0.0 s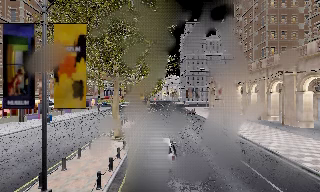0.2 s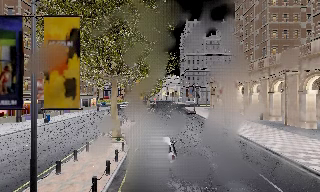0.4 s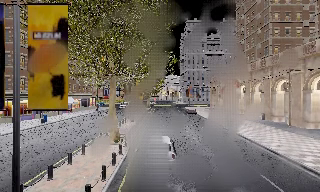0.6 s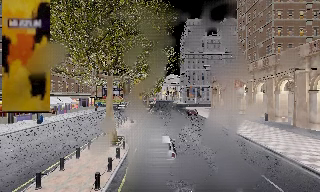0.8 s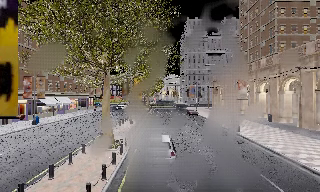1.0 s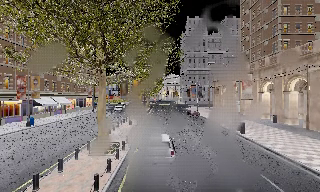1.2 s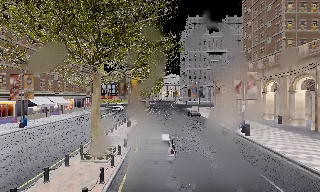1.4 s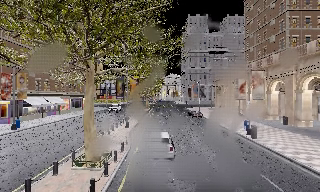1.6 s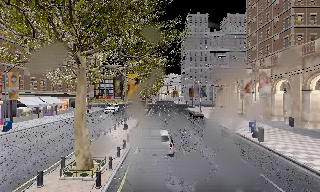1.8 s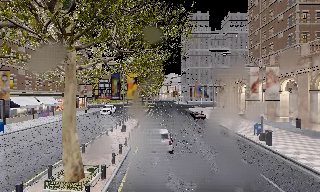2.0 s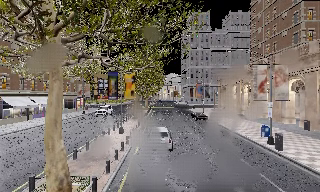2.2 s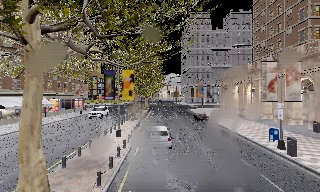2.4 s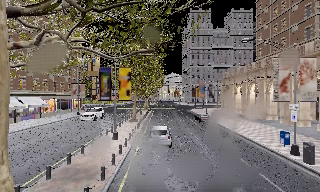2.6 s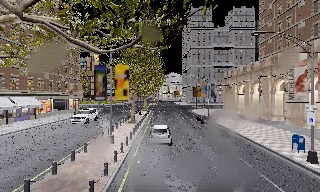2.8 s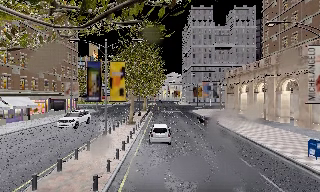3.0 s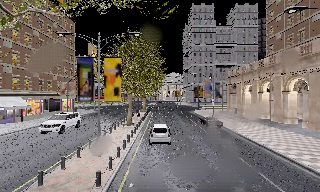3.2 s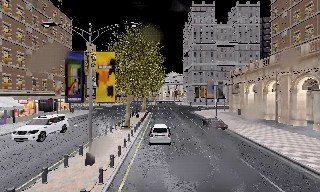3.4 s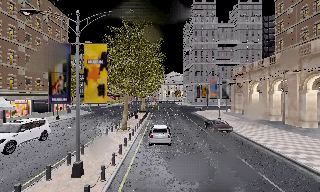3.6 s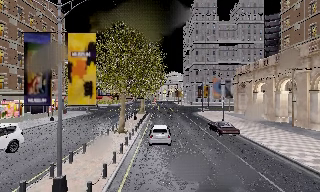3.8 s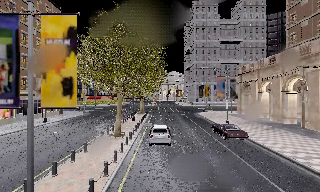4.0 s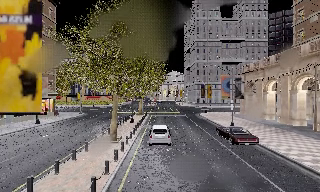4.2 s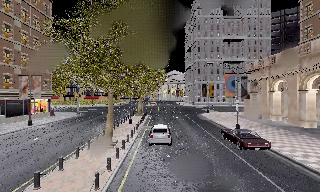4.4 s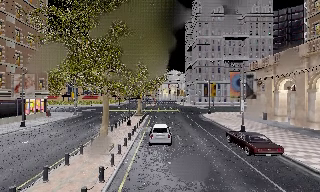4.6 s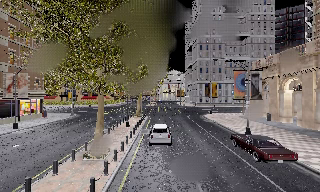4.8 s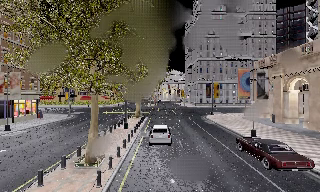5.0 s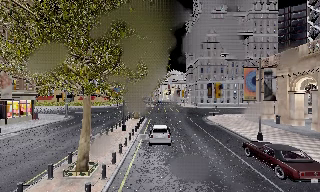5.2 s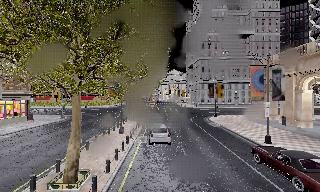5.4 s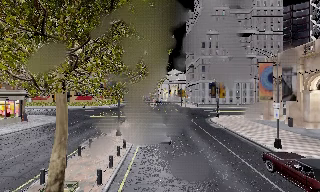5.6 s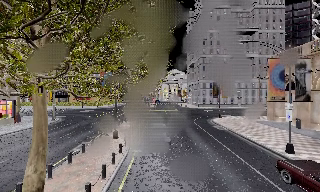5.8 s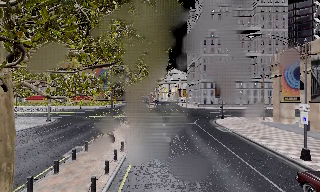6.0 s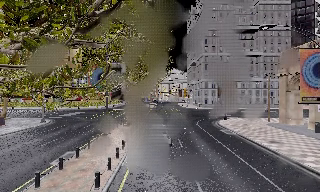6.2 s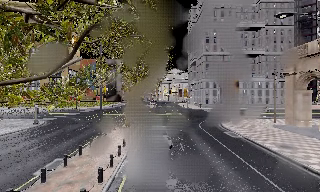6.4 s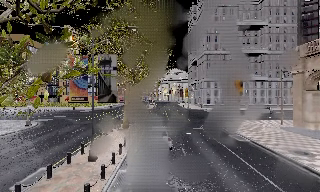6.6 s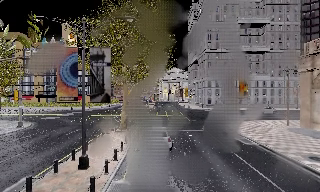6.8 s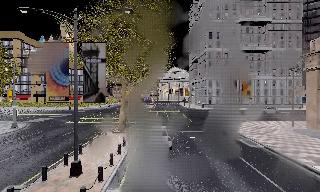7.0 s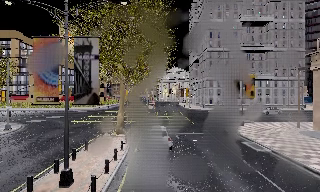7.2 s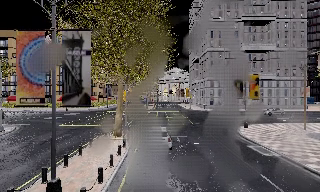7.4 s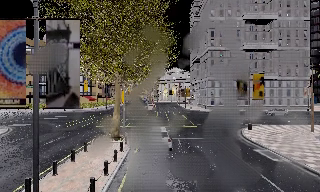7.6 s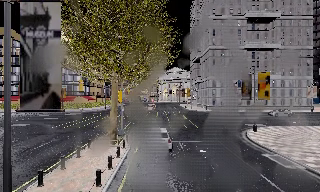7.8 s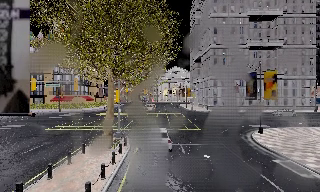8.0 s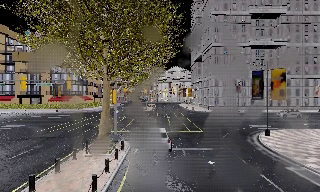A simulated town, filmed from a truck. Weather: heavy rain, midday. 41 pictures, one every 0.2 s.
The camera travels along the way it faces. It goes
forward.
0.0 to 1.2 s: The camera travels forward, about 4.5 m, so what stands in front looms larger. It gains speed.
1.2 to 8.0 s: The camera travels forward, about 40 m, so what stands in front looms larger.
The film runs forward here.
